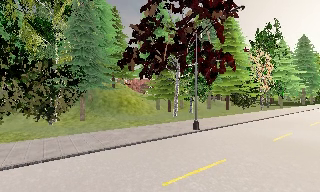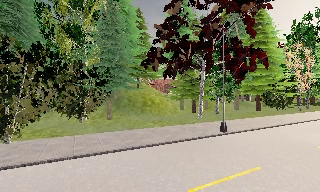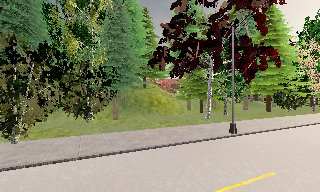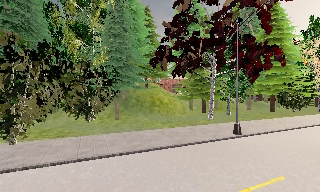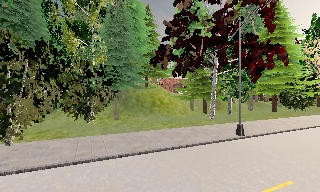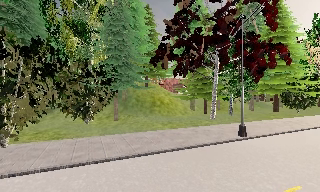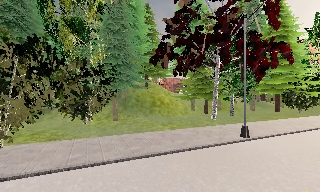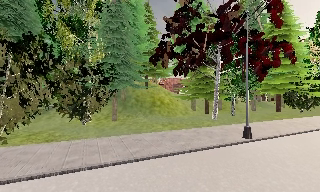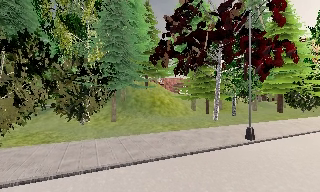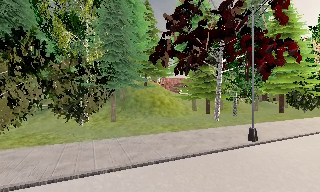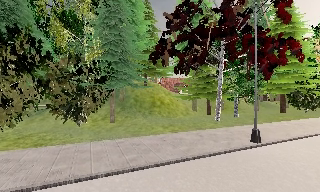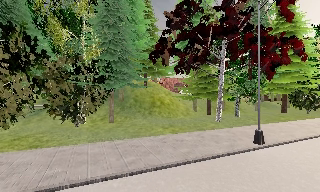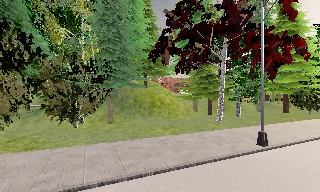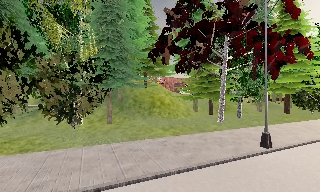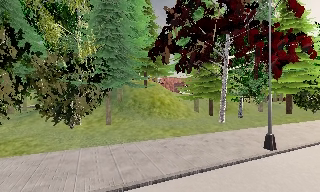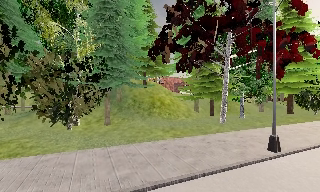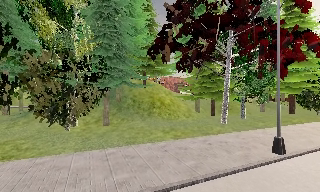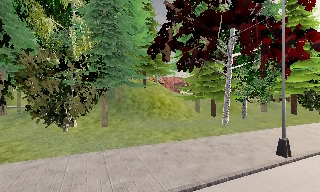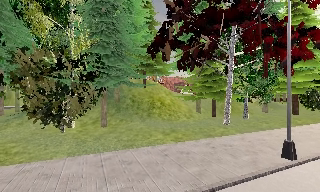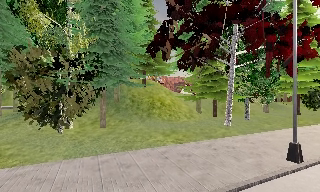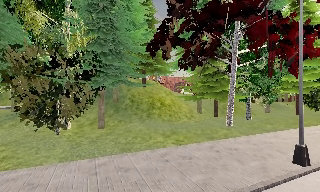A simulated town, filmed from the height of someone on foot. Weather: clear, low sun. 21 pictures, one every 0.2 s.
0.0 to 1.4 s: The scene slides to the right, as the camera pans about 10 degrees to its left. It travels forward, about 2 m, so what stands in front looms larger.
1.4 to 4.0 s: The camera travels forward, about 3.5 m, so what stands in front looms larger.
The film runs forward here.
